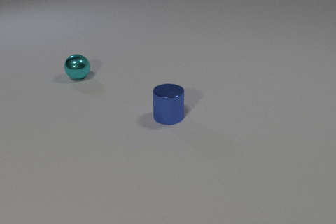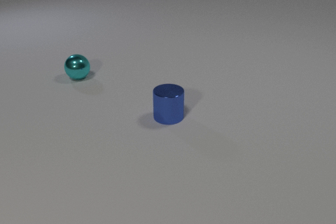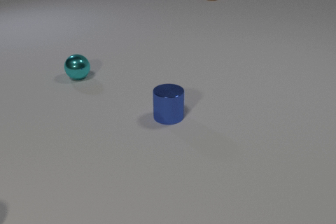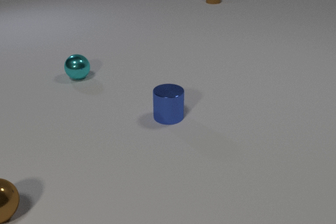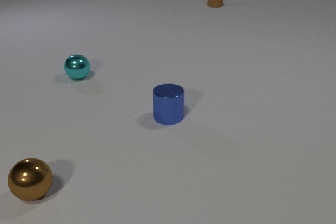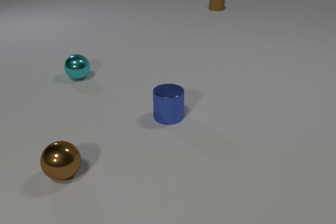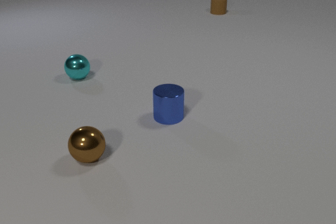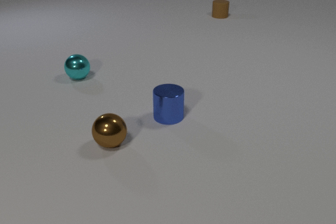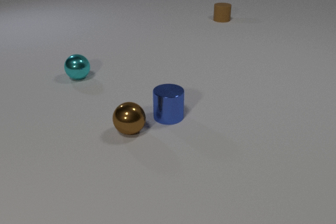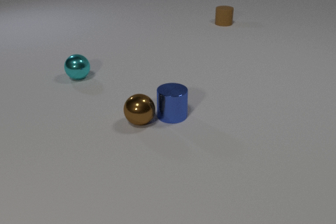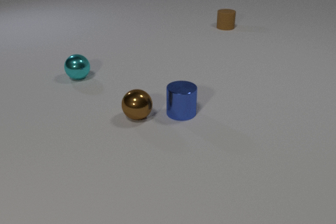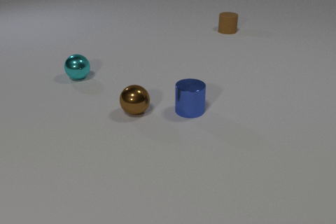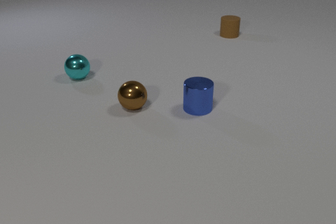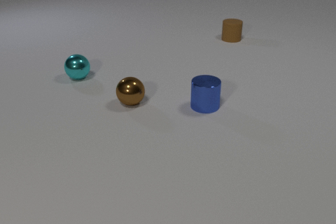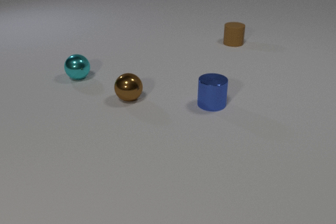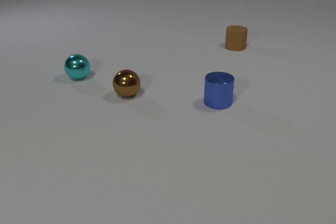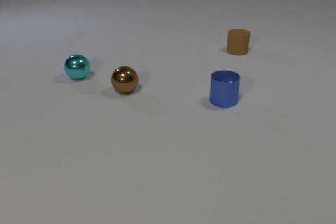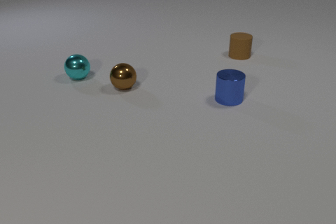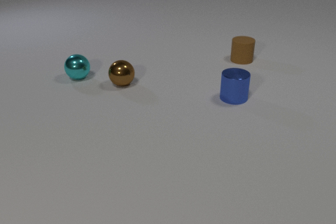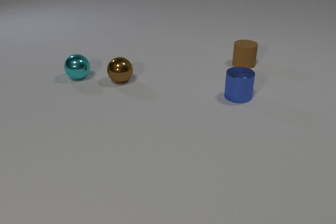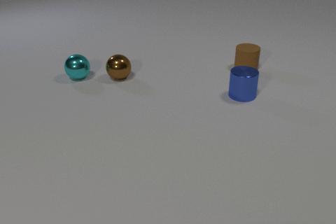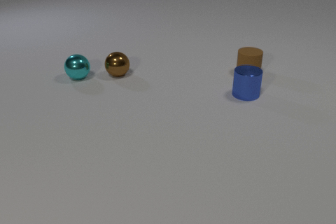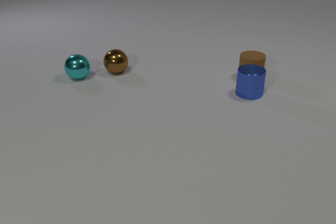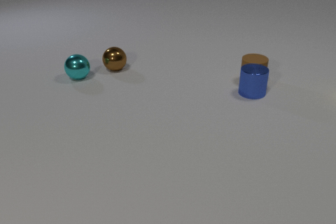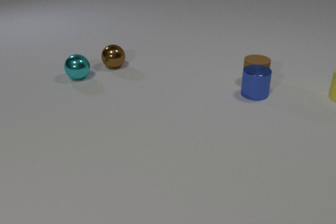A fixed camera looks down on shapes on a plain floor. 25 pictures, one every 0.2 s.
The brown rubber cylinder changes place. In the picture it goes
toward the camera.
The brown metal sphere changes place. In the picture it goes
away from the camera.
0.0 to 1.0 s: The brown metal sphere comes in at the left edge, rolls to the right and away from the camera. The brown rubber cylinder comes in at the top edge, slides toward the camera.
1.0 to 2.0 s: The brown metal sphere rolls away from the camera and to the right. The blue metal cylinder slides to the right and away from the camera. The brown rubber cylinder slides toward the camera. The brown metal sphere and the blue metal cylinder collide.
2.0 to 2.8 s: The brown metal sphere rolls away from the camera. The blue metal cylinder slides to the right and away from the camera. The brown rubber cylinder slides toward the camera.
2.8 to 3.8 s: The brown metal sphere rolls away from the camera. The blue metal cylinder slides to the right and away from the camera. The brown rubber cylinder slides toward the camera.
3.8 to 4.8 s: The brown metal sphere rolls away from the camera. The blue metal cylinder slides to the right and away from the camera. The brown rubber cylinder slides toward the camera. The yellow rubber cylinder comes in at the right edge, slides to the left. The blue metal cylinder and the brown rubber cylinder collide.
What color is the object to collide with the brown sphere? blue.
How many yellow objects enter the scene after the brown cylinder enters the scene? 1.
What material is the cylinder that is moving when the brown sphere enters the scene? rubber.
